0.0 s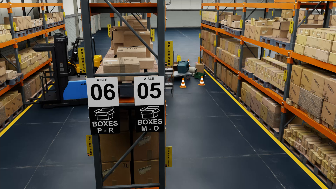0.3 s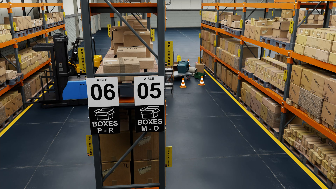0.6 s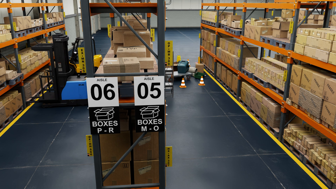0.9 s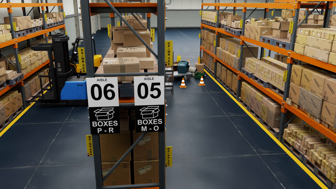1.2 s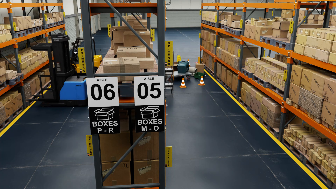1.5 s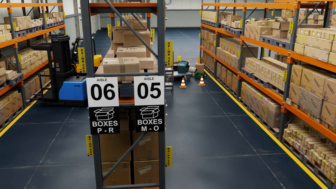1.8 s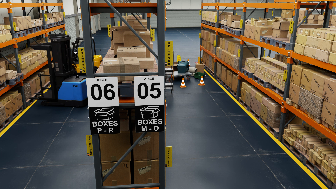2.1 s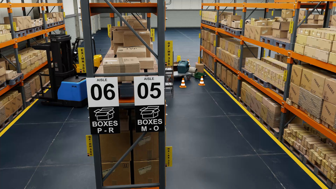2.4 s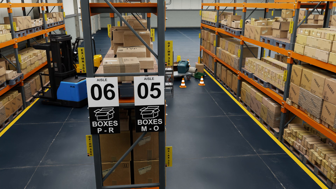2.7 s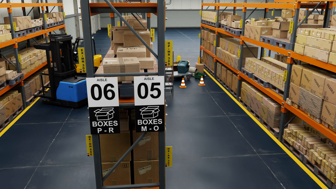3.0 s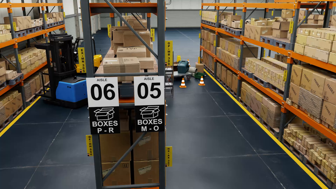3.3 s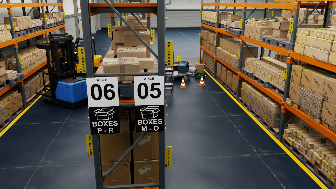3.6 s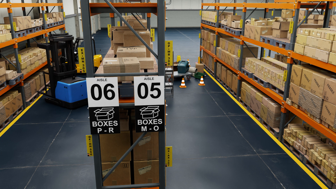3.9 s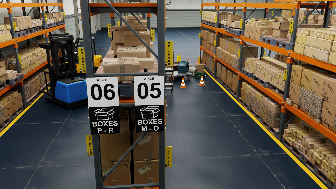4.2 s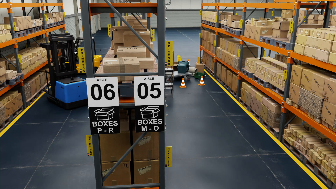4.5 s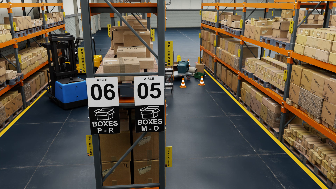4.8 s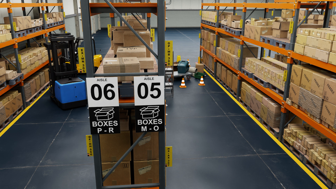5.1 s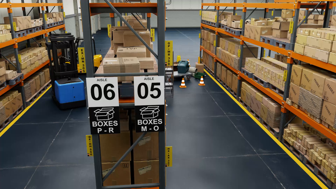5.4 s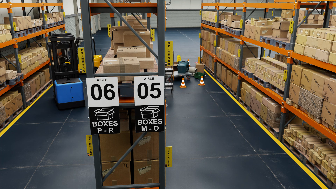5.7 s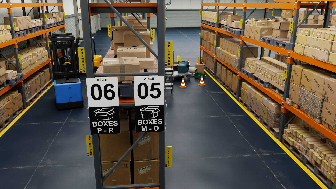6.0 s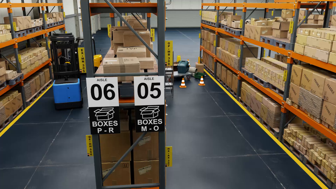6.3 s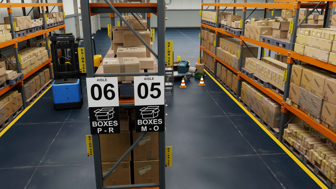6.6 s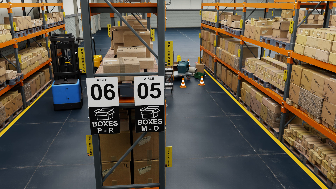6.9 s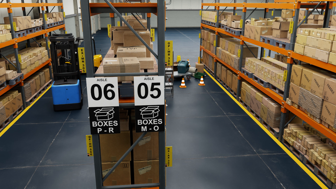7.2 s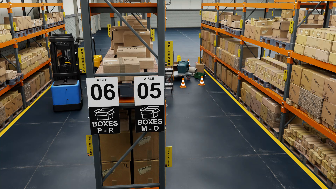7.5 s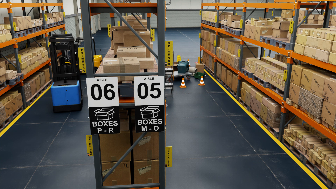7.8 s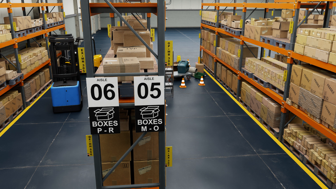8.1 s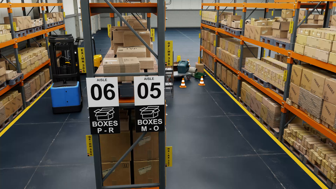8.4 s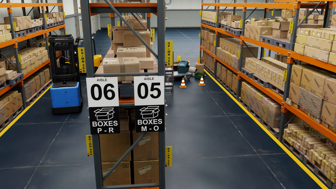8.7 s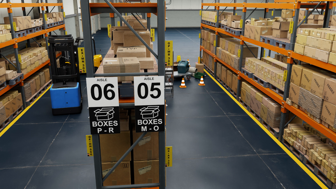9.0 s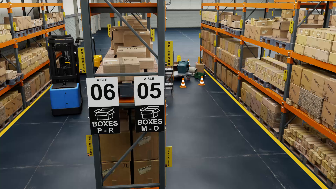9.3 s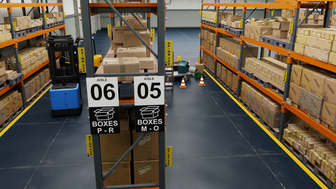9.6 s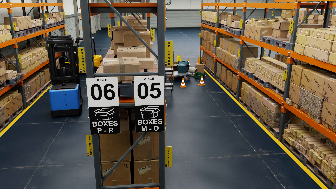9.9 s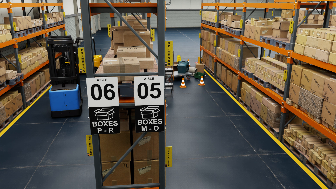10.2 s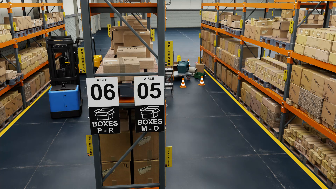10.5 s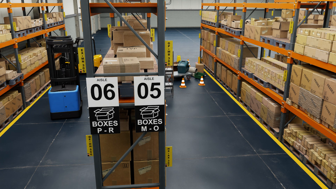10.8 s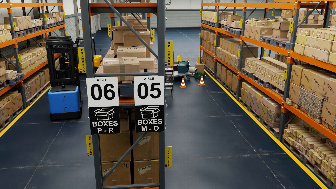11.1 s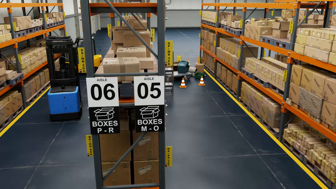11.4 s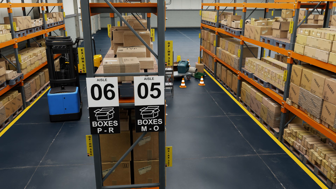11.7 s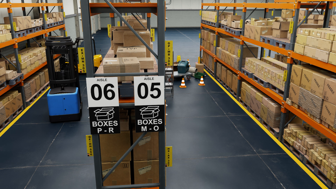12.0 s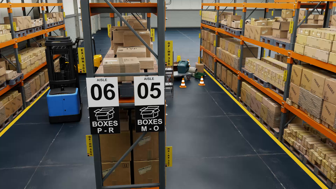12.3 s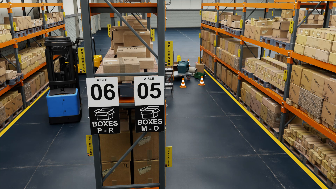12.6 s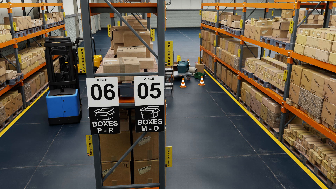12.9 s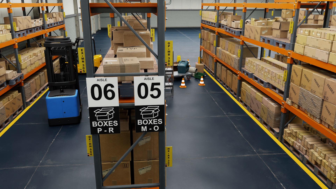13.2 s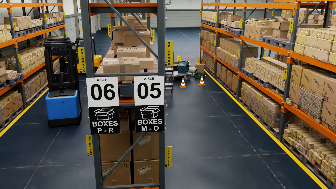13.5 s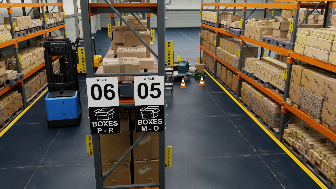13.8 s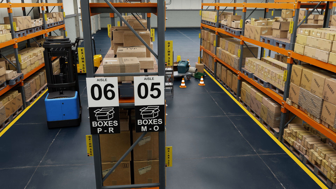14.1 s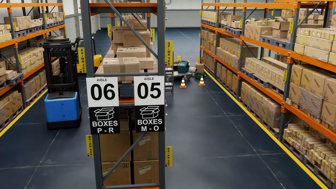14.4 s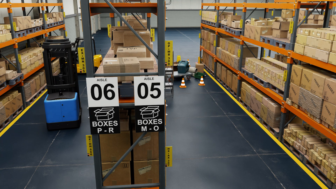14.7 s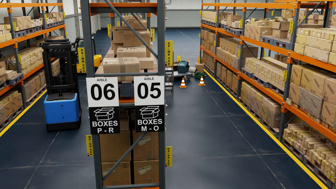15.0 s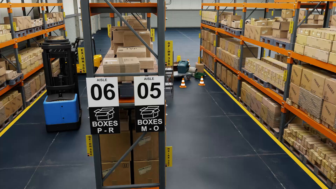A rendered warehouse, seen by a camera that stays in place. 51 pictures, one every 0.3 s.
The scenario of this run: A forklift runs into an object in its way.
